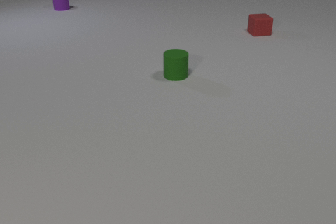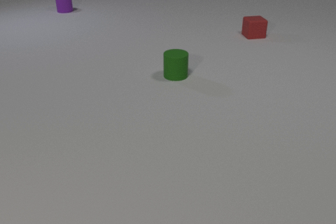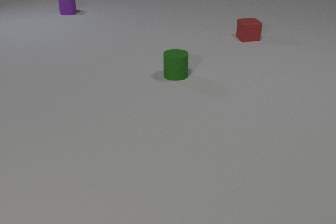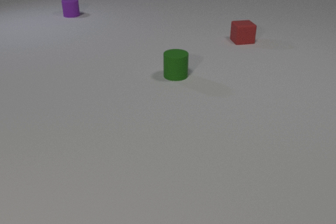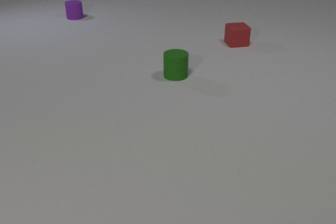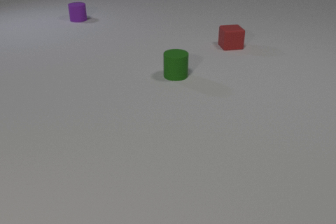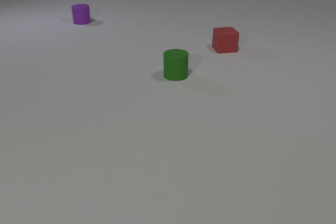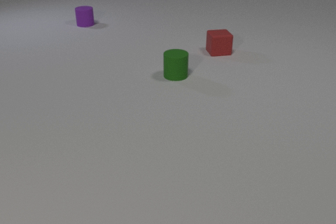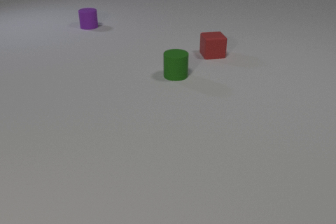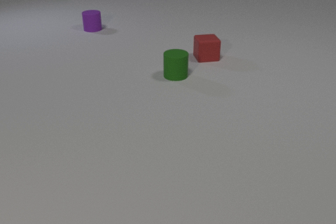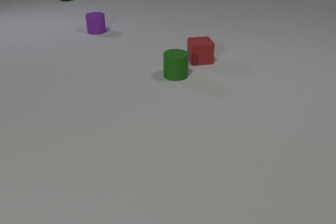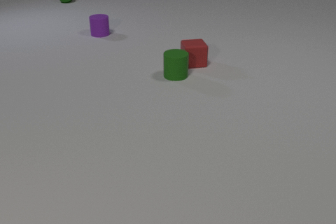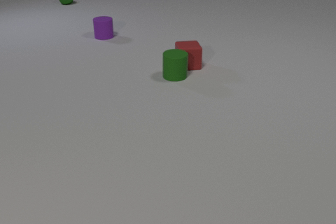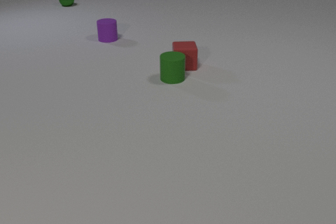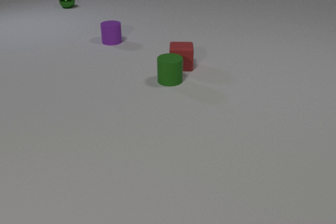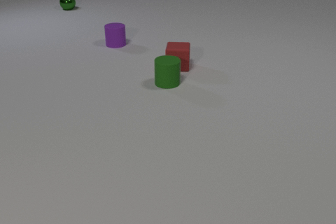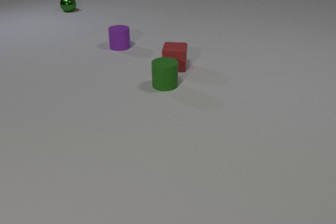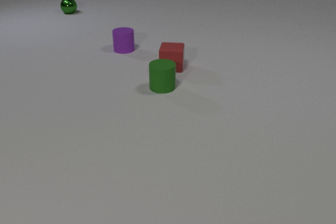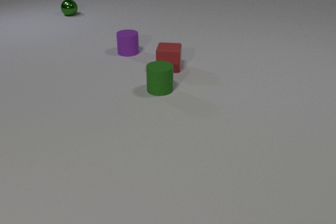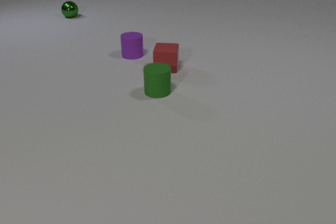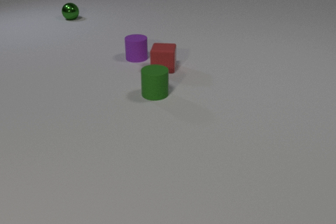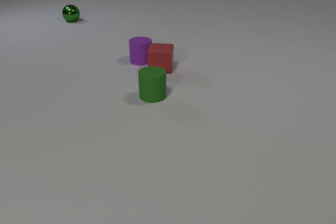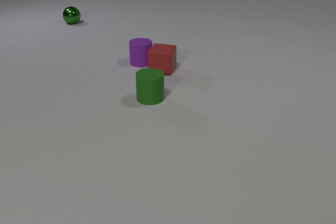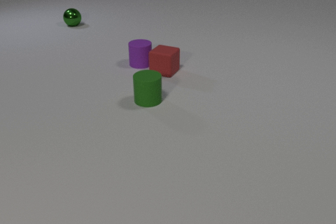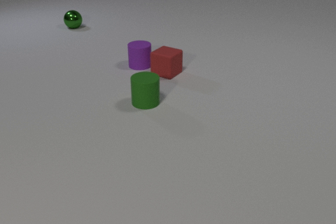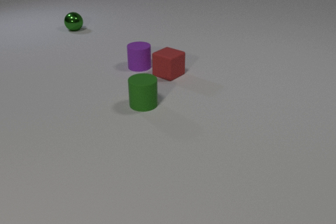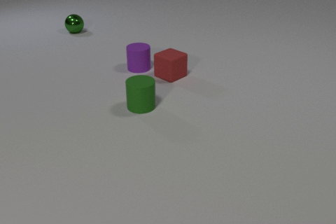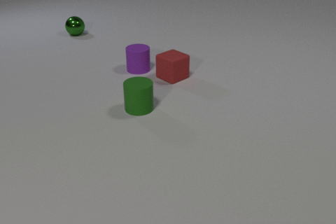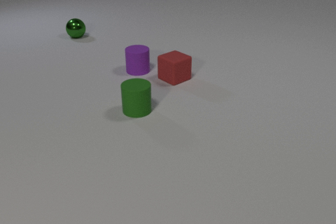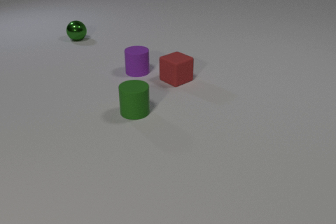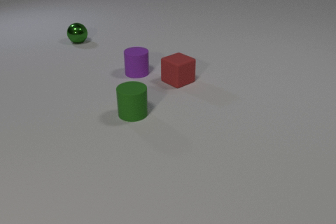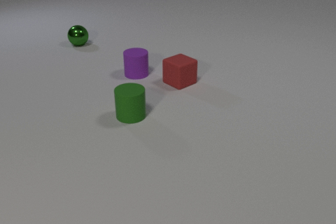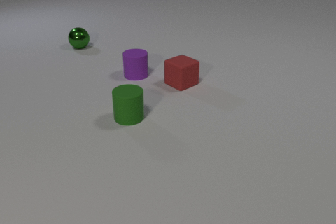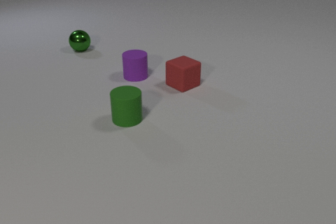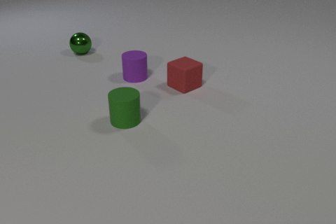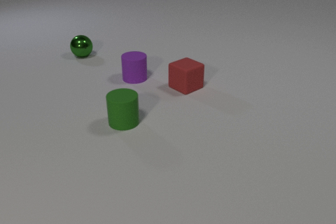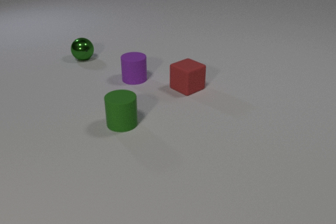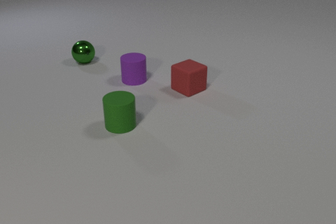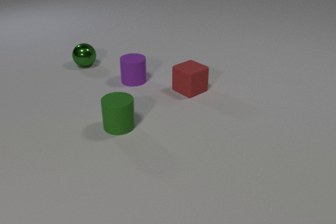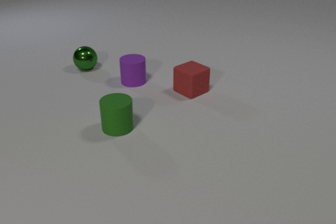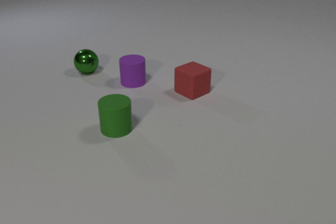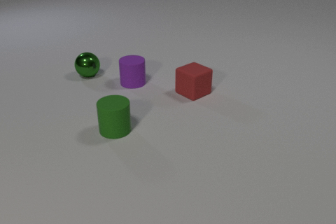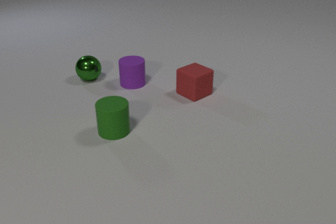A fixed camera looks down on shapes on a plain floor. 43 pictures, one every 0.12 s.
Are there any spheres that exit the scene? no.
How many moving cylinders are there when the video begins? 1.
What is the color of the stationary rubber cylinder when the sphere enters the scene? green.
0.00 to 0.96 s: The red rubber cube slides toward the camera and to the left. The purple rubber cylinder slides toward the camera.
0.96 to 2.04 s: The red rubber cube slides to the left and toward the camera. The green rubber cylinder slides toward the camera and to the left. The purple rubber cylinder slides toward the camera and to the right. The green metal sphere comes in at the top edge, rolls toward the camera. The red rubber cube and the green rubber cylinder collide.
2.04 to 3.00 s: The red rubber cube slides toward the camera, spins so that its near face slides to the left, clockwise seen from above. The green rubber cylinder slides toward the camera and to the left. The purple rubber cylinder slides toward the camera. The green metal sphere rolls toward the camera. The red rubber cube and the purple rubber cylinder collide.
3.00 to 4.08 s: The red rubber cube slides toward the camera and to the right. The green rubber cylinder slides toward the camera and to the left. The purple rubber cylinder slides toward the camera. The green metal sphere rolls toward the camera.
4.08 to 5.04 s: The red rubber cube slides toward the camera and to the right. The green rubber cylinder slides toward the camera and to the left. The purple rubber cylinder slides toward the camera. The green metal sphere rolls toward the camera.
